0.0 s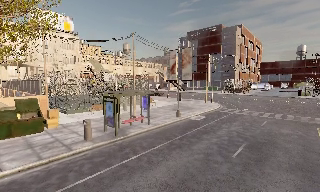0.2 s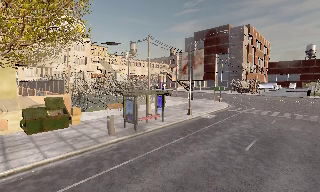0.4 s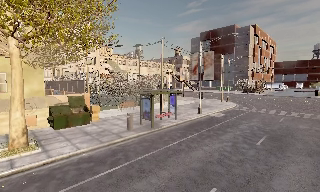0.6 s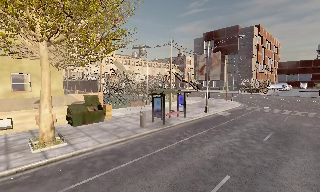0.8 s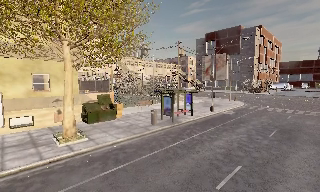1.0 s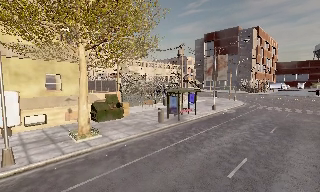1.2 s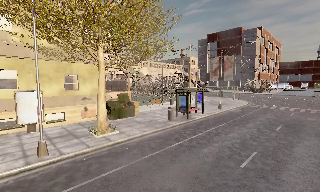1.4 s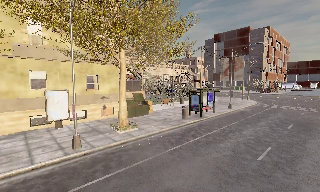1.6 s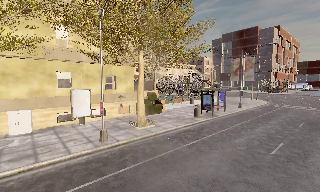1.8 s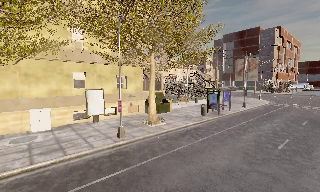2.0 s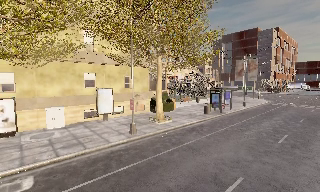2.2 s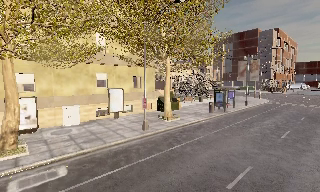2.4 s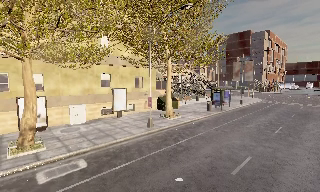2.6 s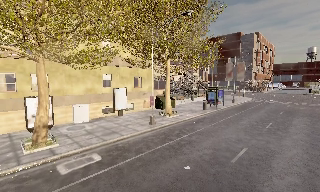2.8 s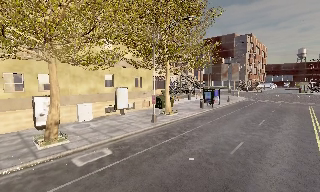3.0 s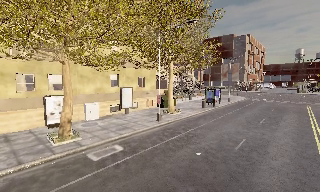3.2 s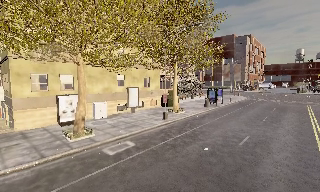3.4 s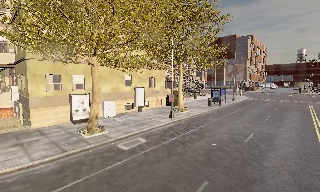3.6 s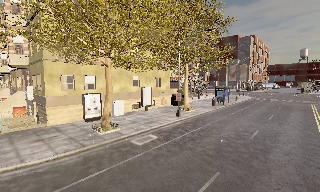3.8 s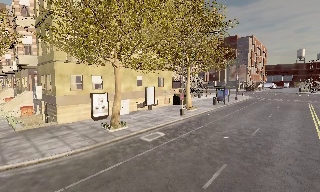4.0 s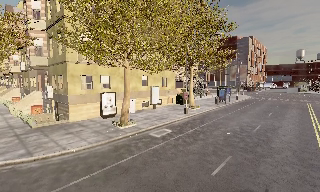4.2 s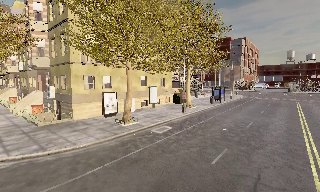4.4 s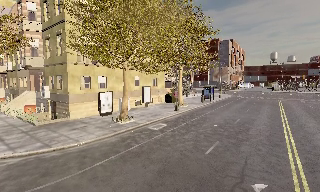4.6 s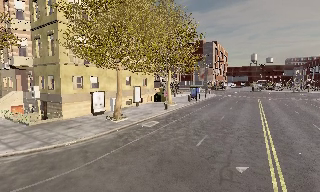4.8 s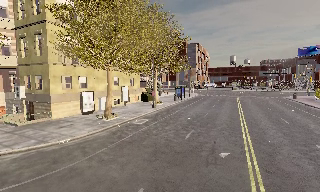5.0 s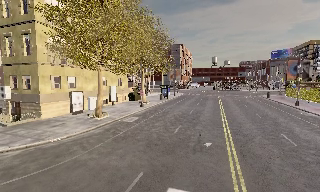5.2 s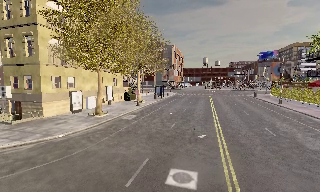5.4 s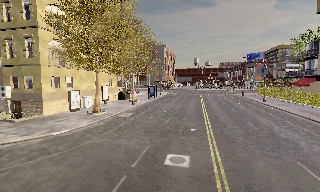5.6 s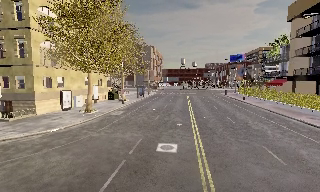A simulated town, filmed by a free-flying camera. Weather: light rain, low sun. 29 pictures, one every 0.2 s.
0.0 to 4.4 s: The camera travels backward and to its left, about 20 m, so what stands in front gets smaller.
4.4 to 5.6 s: The camera pans to its right, which is clockwise from overhead, by about 25 degrees. It travels backward, about 7 m, so what stands in front gets smaller.
The film runs forward here.
